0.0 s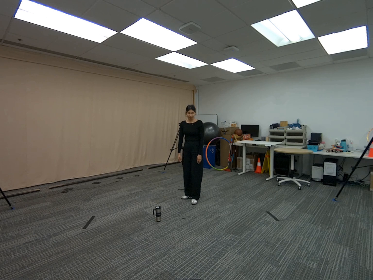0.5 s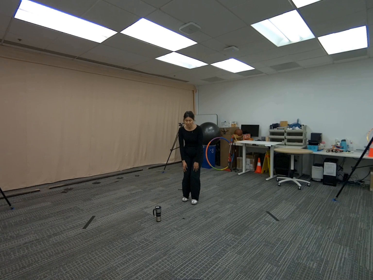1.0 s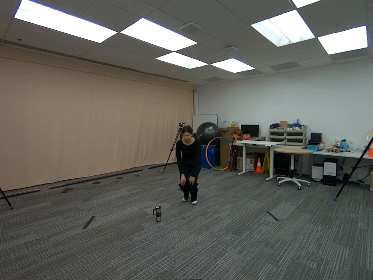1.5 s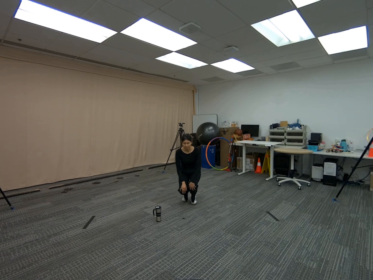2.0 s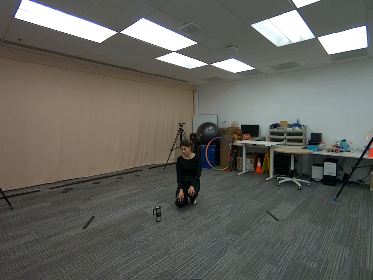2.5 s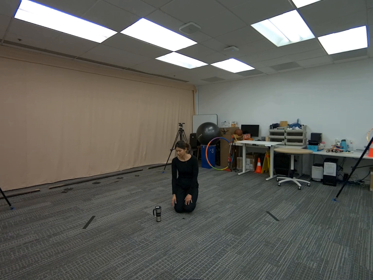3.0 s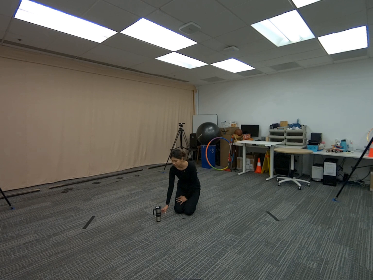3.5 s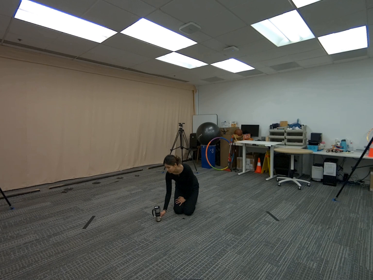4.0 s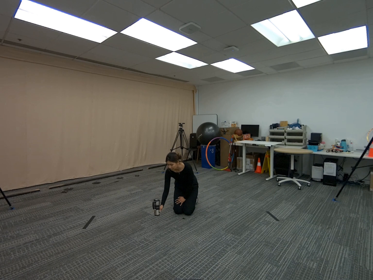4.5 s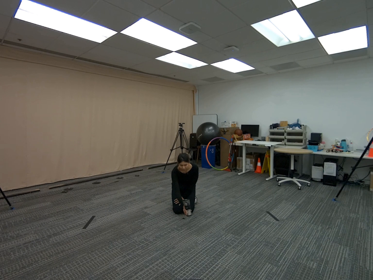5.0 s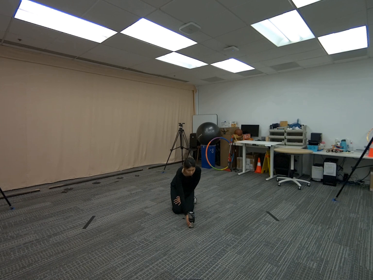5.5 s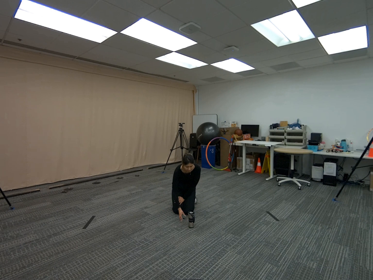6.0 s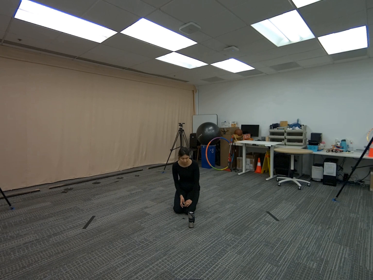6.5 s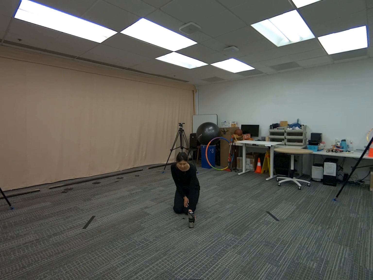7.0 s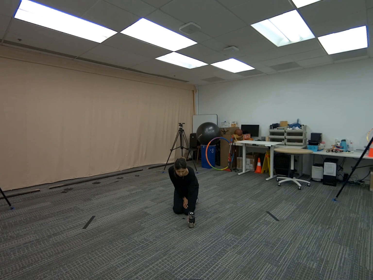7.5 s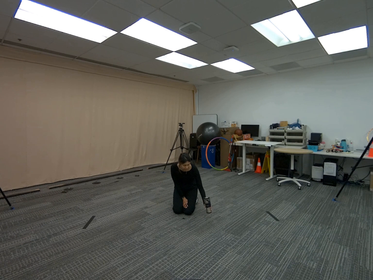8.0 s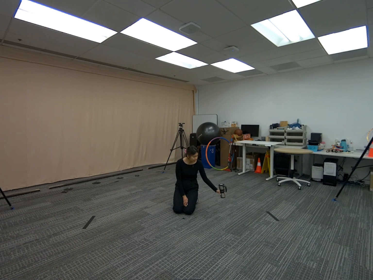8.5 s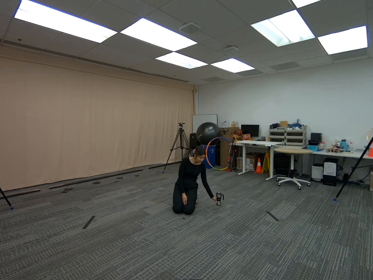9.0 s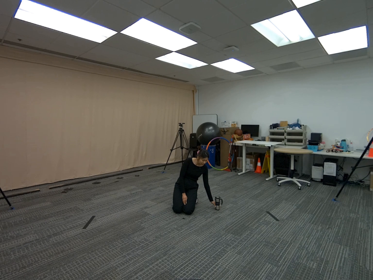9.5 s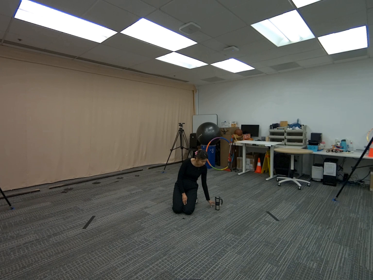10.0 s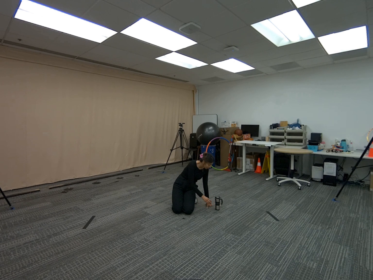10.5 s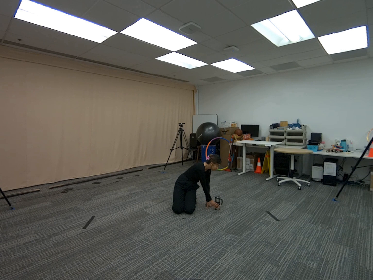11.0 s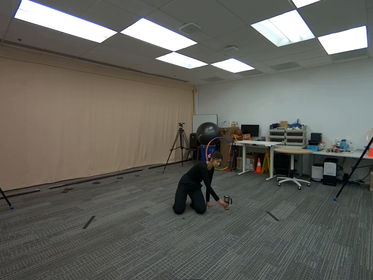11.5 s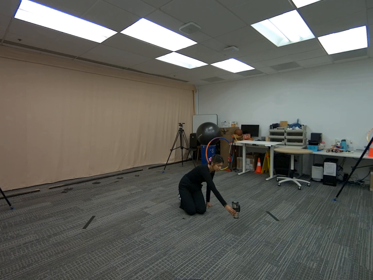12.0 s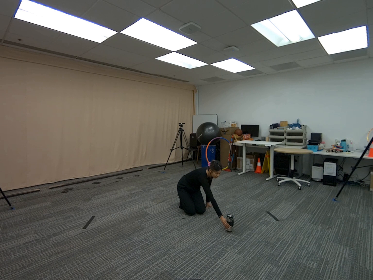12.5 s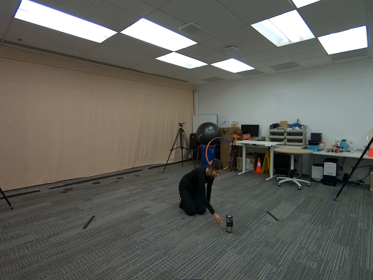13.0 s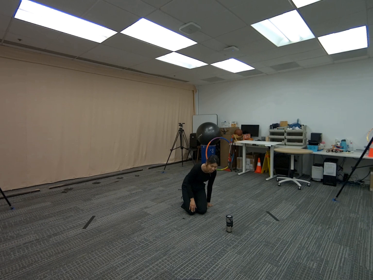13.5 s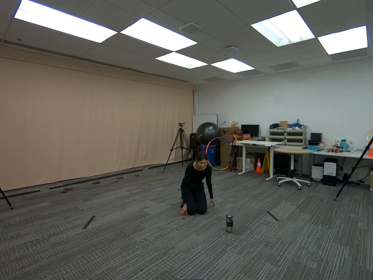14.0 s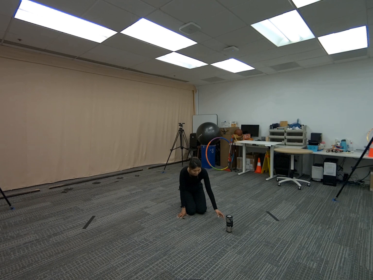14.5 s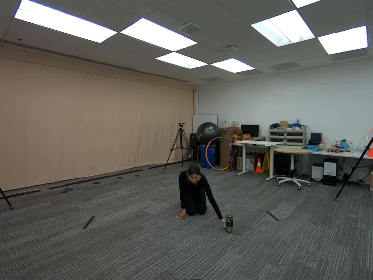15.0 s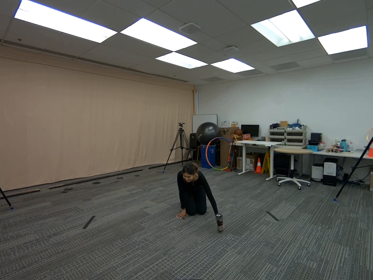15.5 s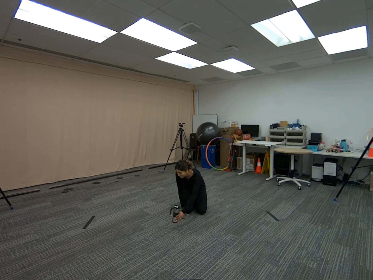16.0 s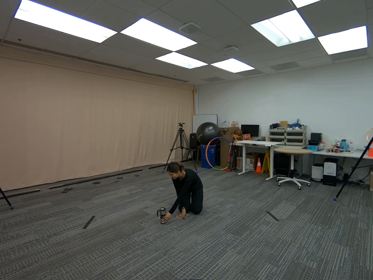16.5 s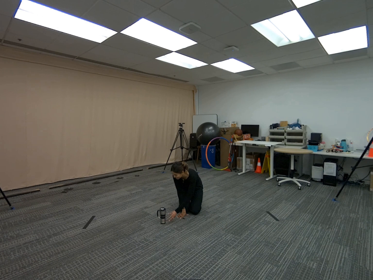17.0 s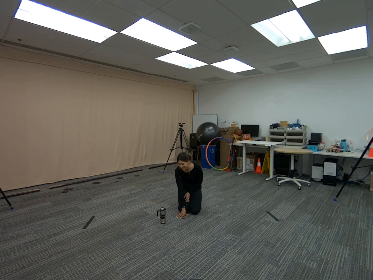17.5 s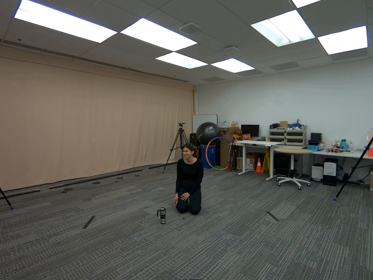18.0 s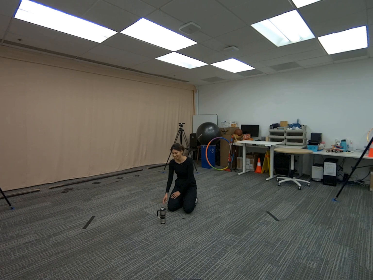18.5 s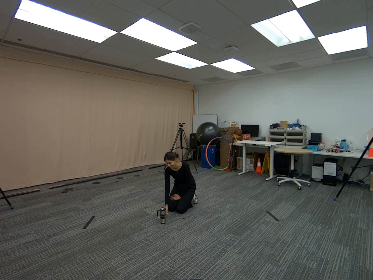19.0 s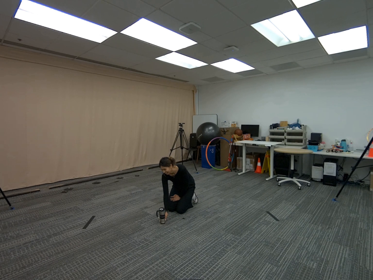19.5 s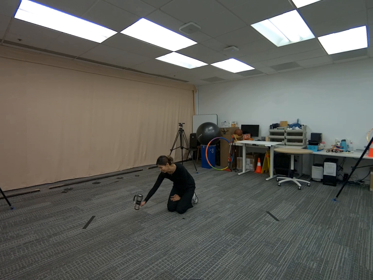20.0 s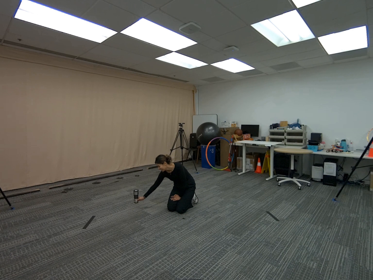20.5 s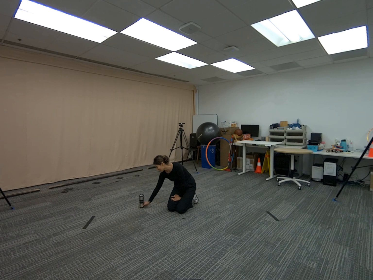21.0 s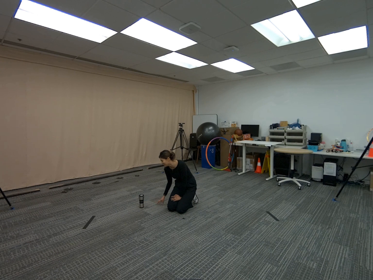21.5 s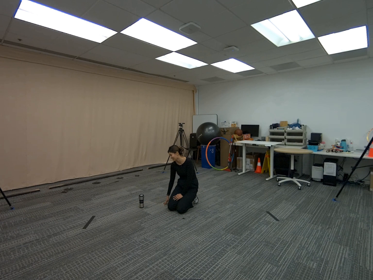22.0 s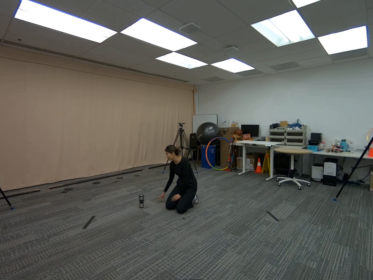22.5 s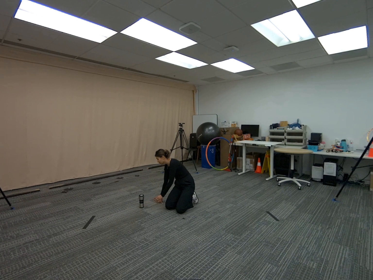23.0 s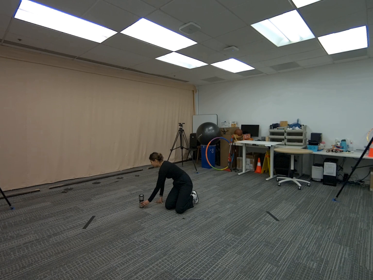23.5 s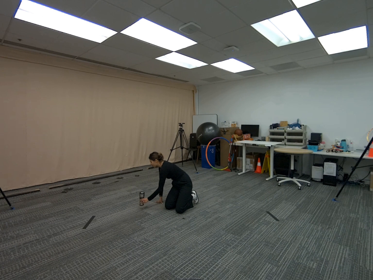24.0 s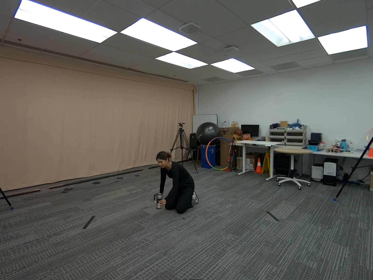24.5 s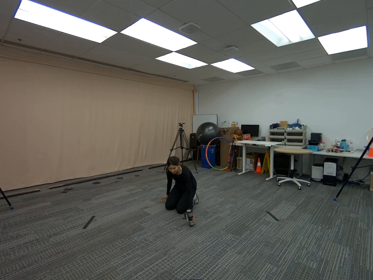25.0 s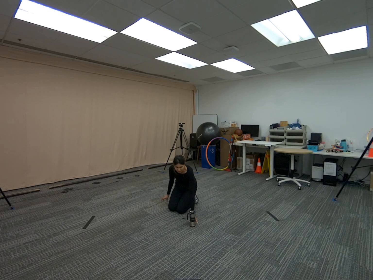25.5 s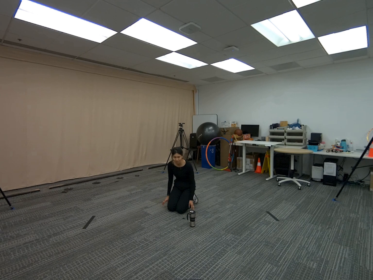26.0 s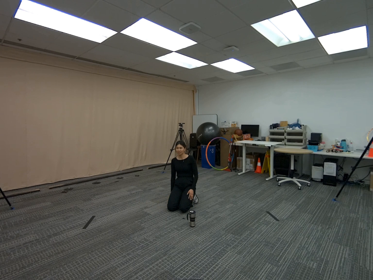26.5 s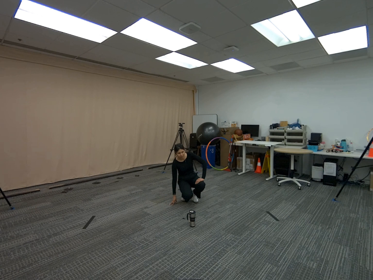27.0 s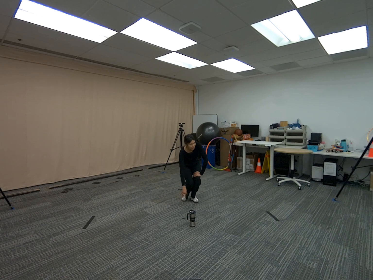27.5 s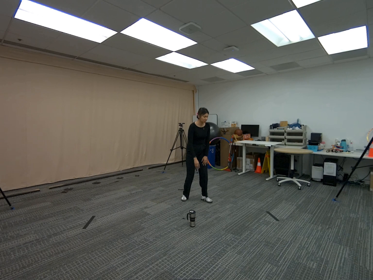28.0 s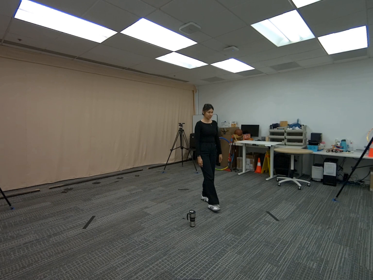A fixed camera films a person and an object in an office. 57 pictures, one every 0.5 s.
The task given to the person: Walk to the coffee mug on the ground, lift it by the base with your right hand and set it down, then repeat with your left, alternating a few times before leaving it on the ground.
